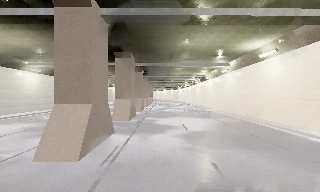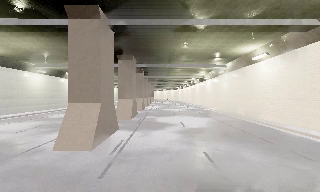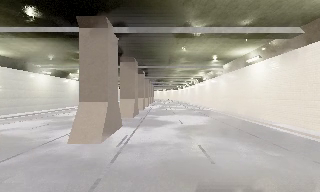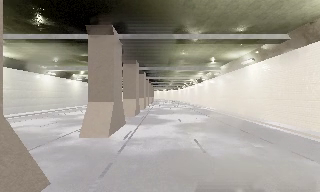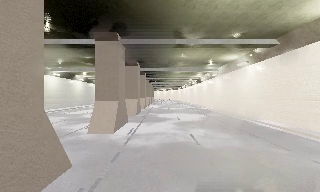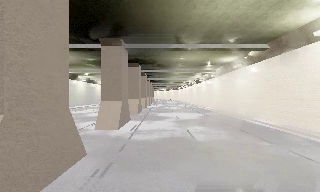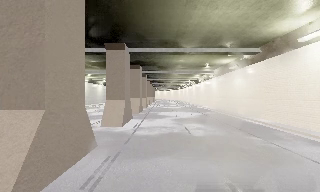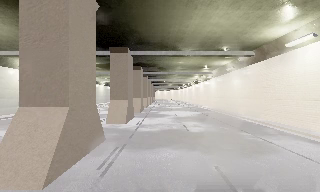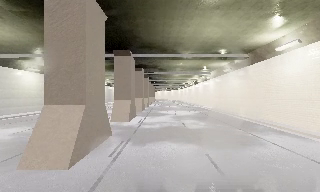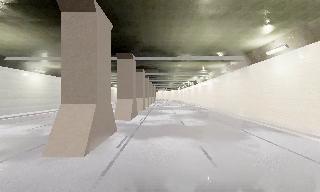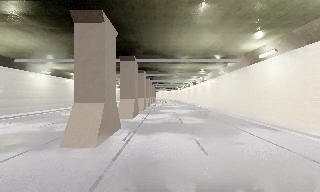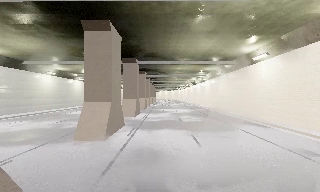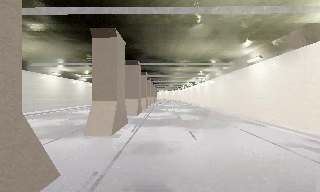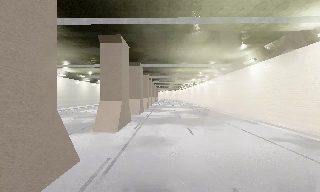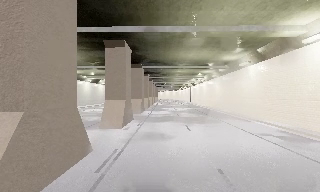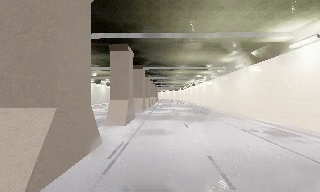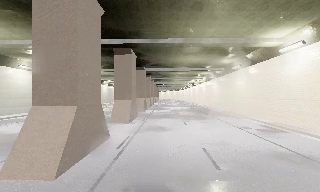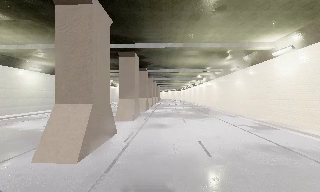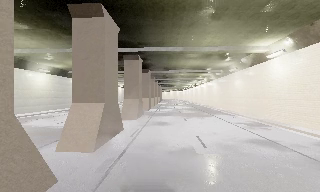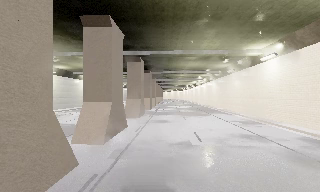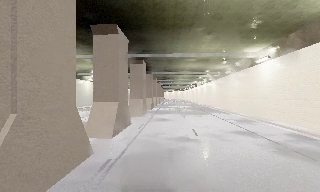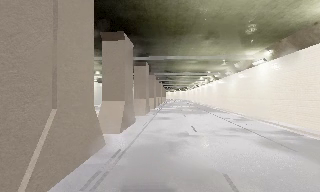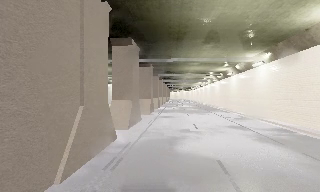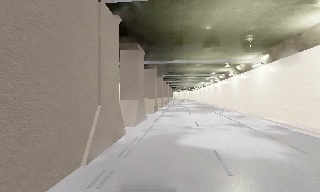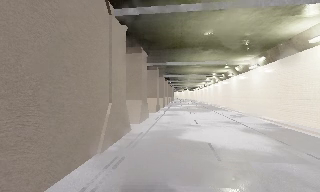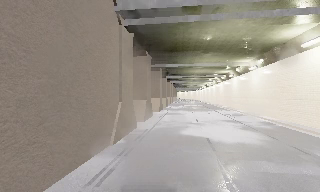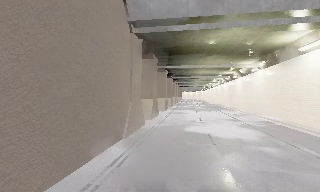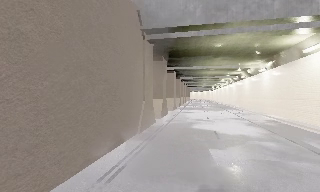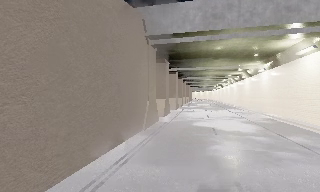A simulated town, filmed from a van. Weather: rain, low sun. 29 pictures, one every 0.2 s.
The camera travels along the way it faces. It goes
backward.
0.0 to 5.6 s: The camera pans to its left, which is counterclockwise from overhead, by about 15 degrees. It travels backward, about 30 m, so what stands in front gets smaller.
The film runs backward here.
